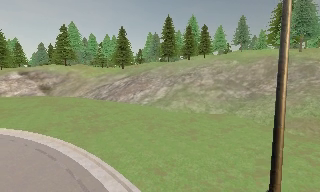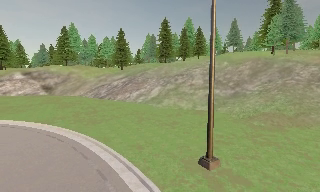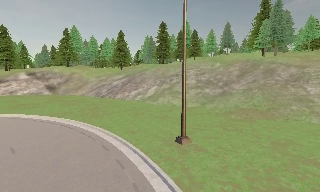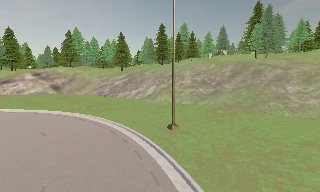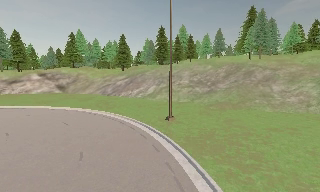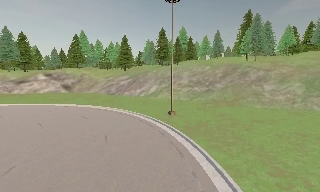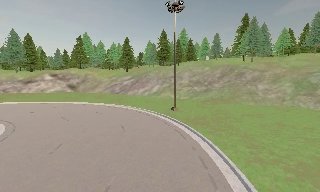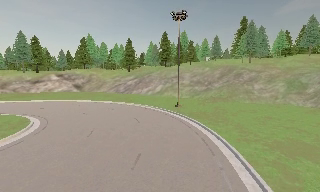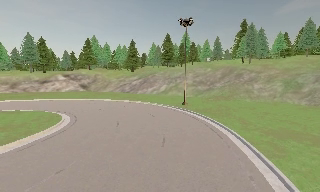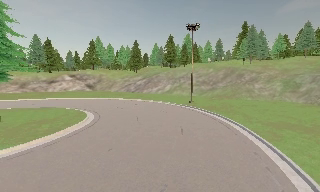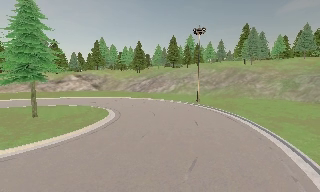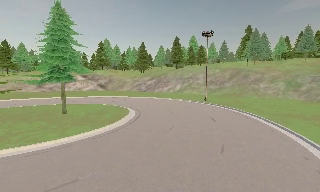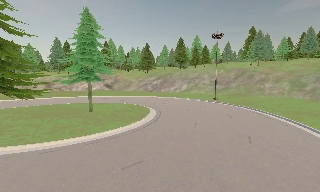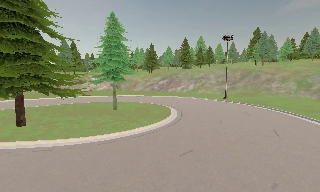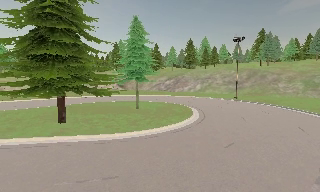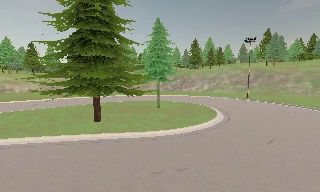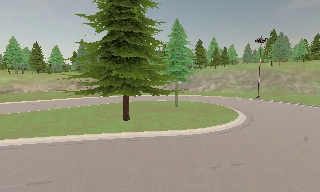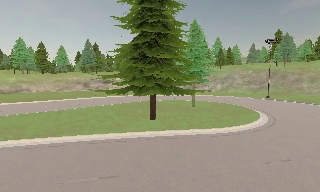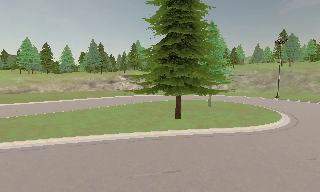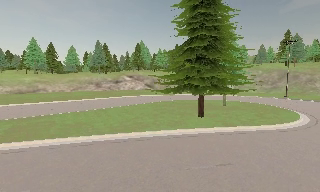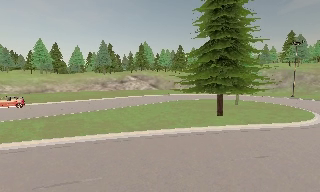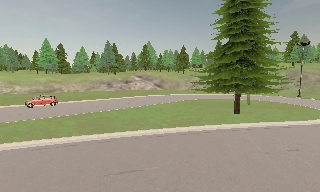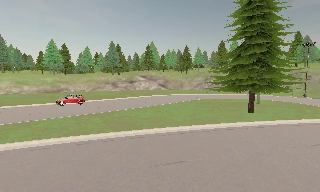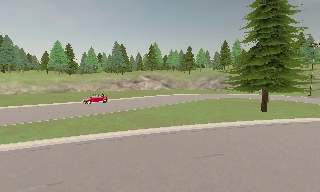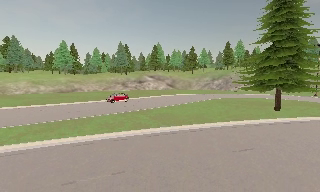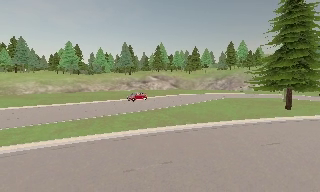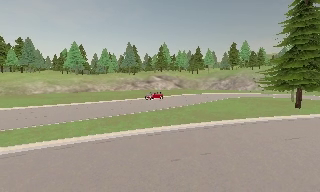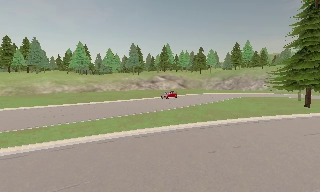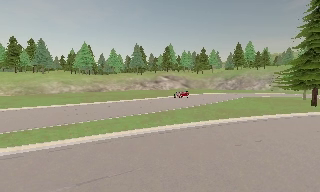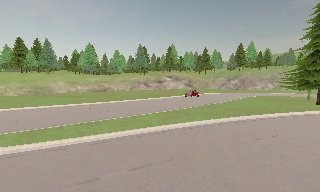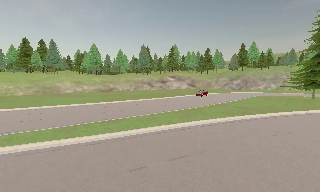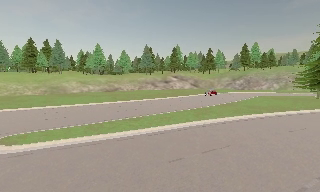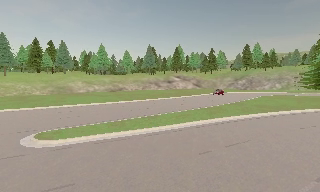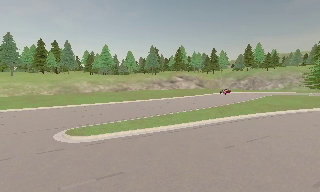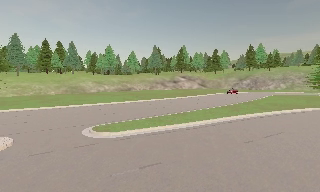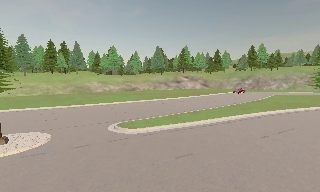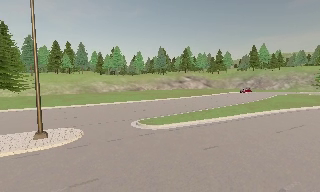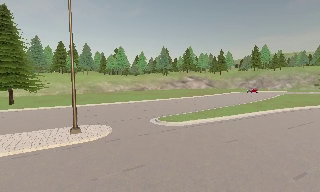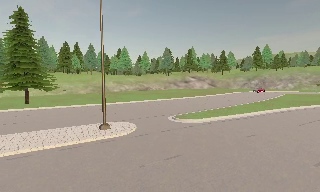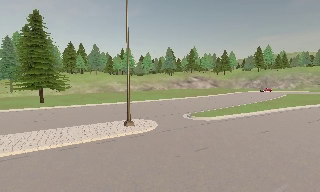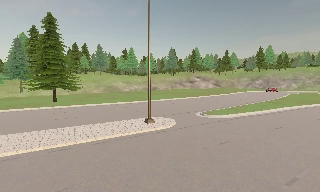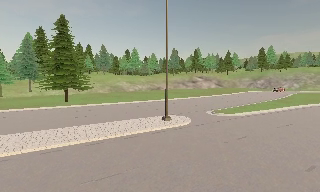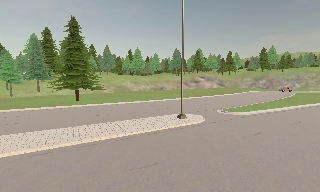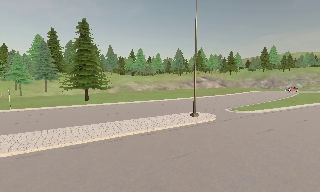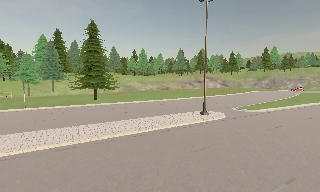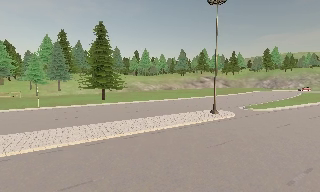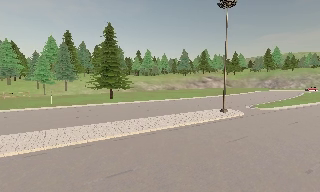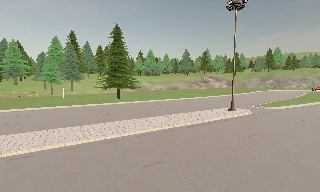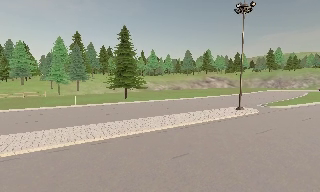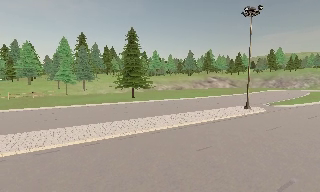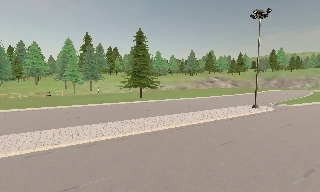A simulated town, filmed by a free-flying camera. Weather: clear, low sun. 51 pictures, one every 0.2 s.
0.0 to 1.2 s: The camera travels backward, about 15 m, so what stands in front gets smaller.
1.2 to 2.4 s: The camera travels backward and to its left, about 14 m, so what stands in front gets smaller.
2.4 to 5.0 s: The camera travels to its left, about 30 m, so close, fixed things drift to the right.
5.0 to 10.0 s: The camera travels to its left and backward, about 40 m, so close, fixed things drift to the right.
The film runs backward here.
